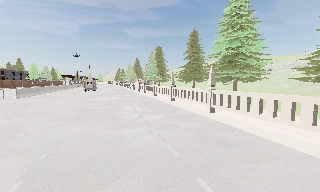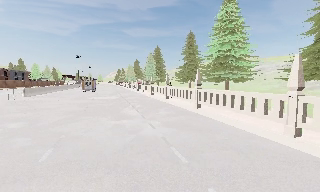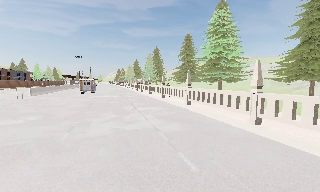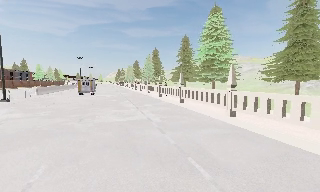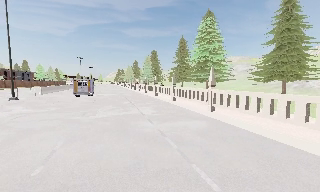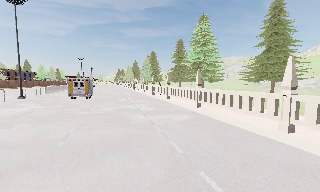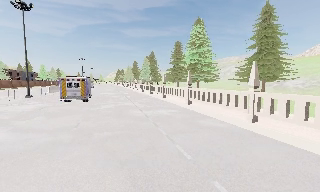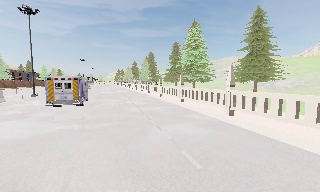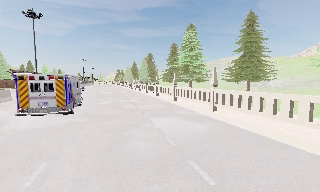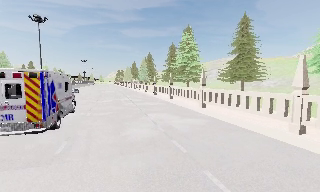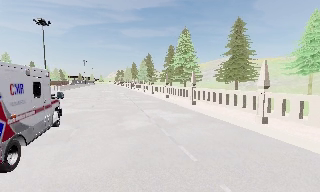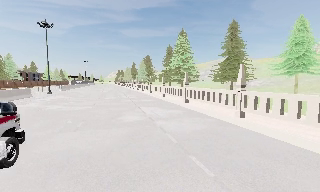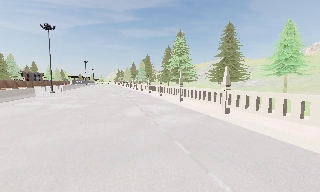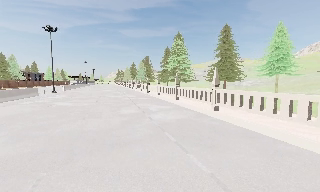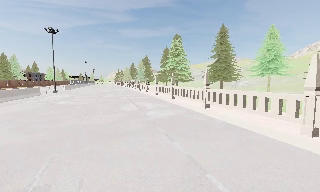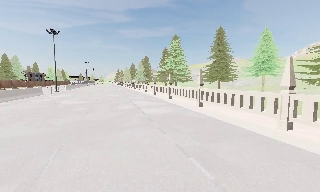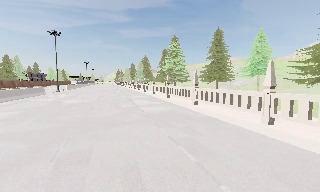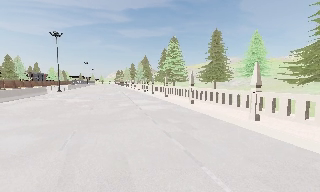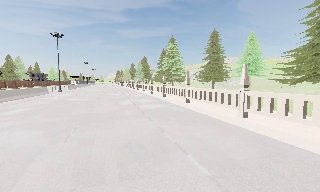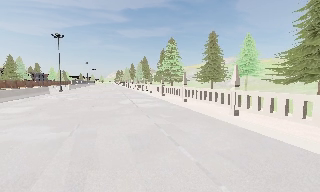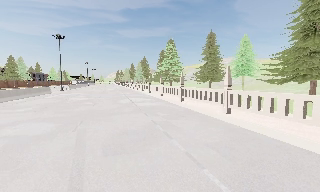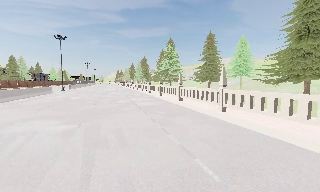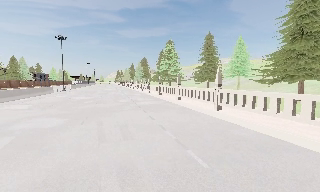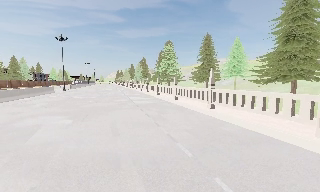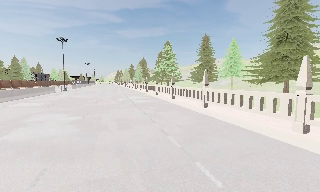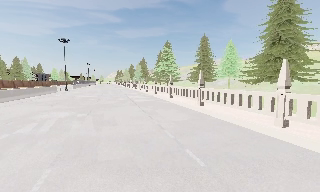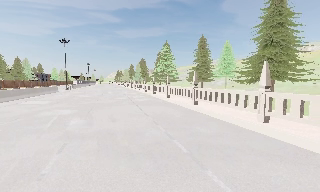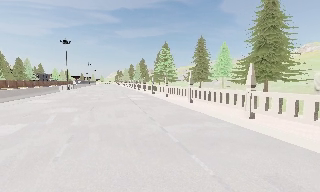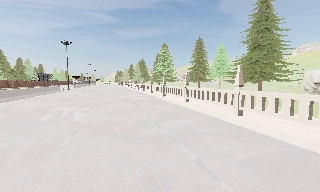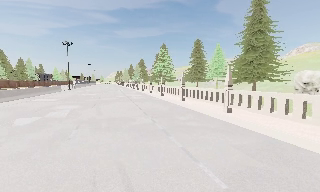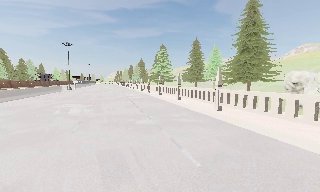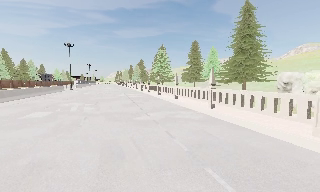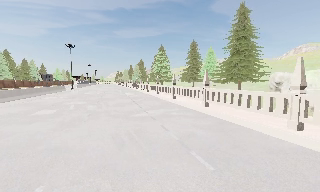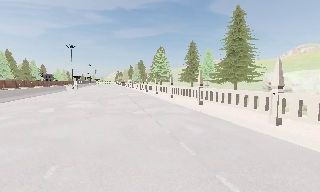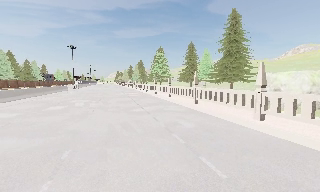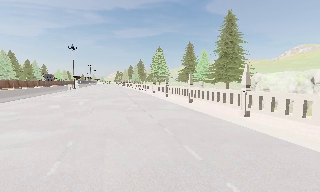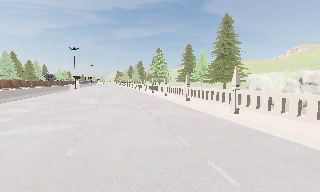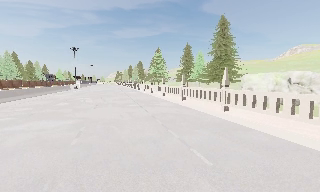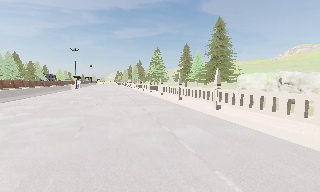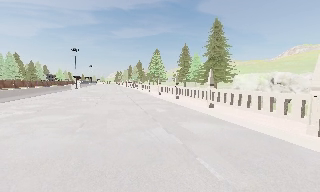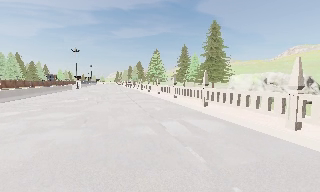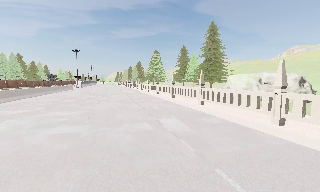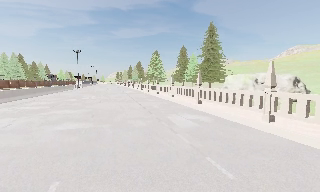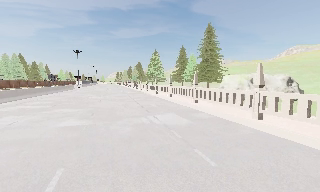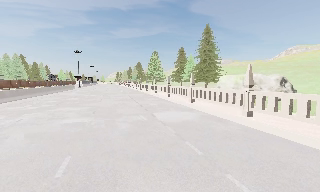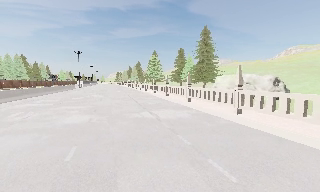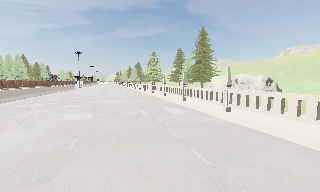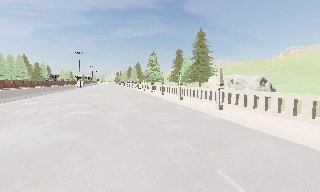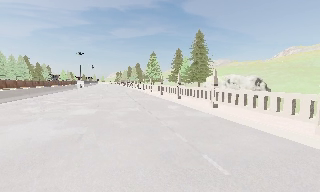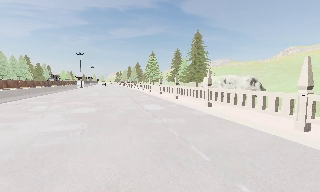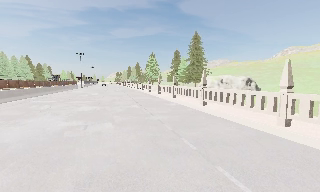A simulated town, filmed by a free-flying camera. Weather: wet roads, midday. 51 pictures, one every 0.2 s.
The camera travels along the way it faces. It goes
backward.
0.0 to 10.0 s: The camera travels backward, about 45 m, so what stands in front gets smaller. It loses speed.
The film runs backward here.
